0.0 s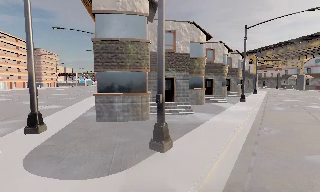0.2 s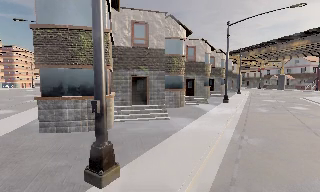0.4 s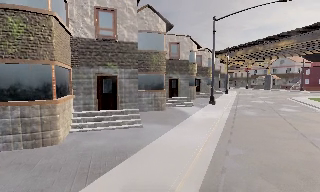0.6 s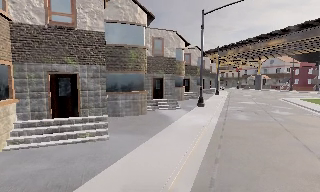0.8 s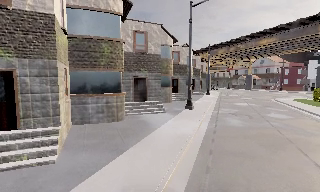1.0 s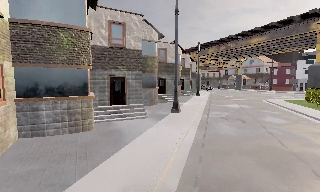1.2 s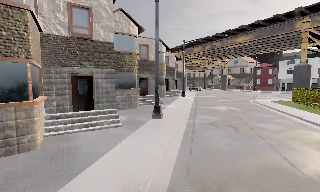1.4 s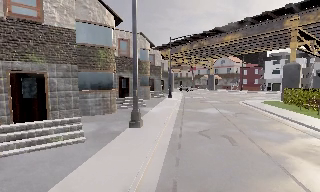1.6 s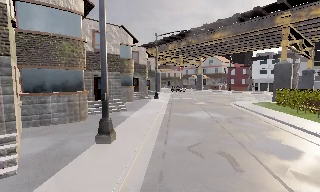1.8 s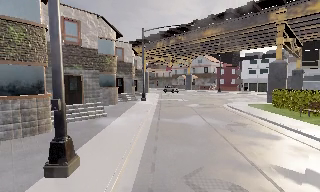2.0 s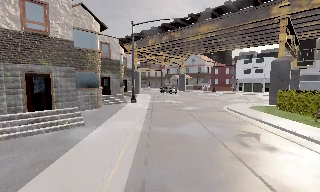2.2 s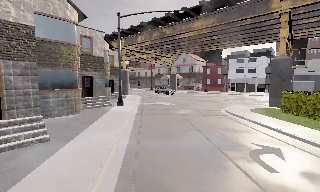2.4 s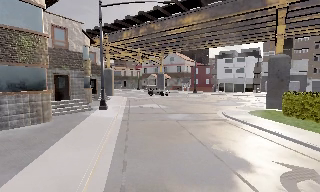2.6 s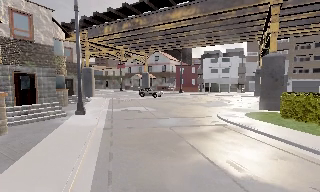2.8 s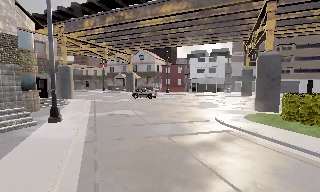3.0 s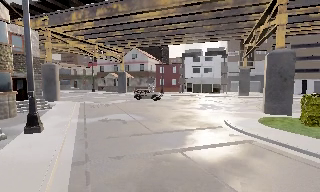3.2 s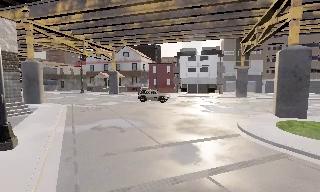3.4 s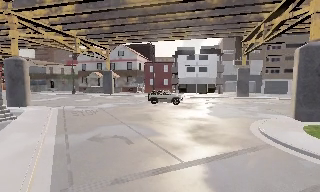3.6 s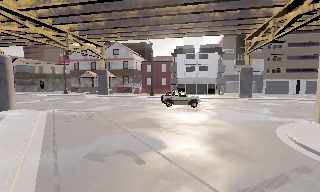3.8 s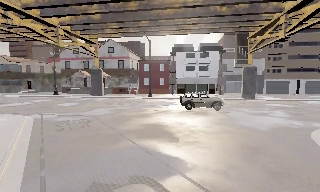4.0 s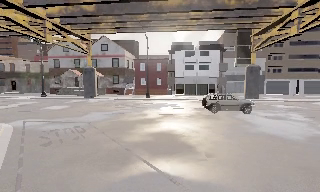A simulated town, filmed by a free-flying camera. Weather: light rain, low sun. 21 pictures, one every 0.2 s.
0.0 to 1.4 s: The camera pans to its right, which is clockwise from overhead, by about 25 degrees. It travels forward and to its right, about 16 m, so what stands in front looms larger.
1.4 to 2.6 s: The scene slides to the left, as the camera pans about 25 degrees to its right. It travels forward, about 13 m, so what stands in front looms larger.
2.6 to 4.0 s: The camera pans to its right, which is clockwise from overhead, by about 25 degrees. It travels forward and to its left, about 14 m, so what stands in front looms larger.
The film runs forward here.
